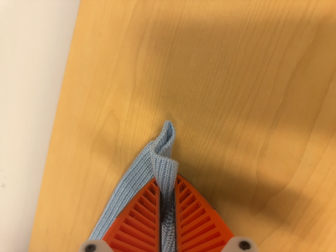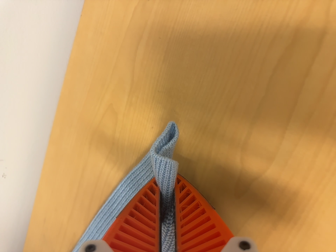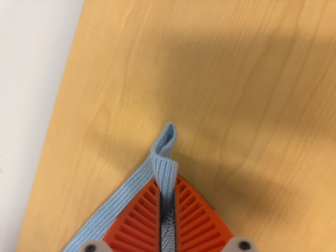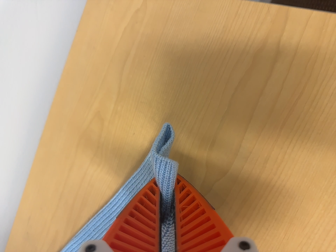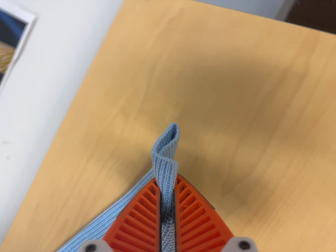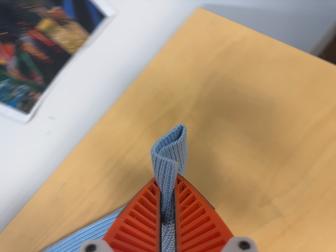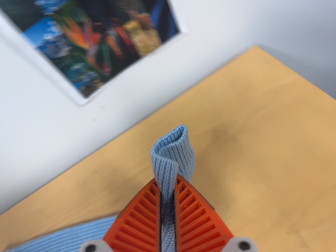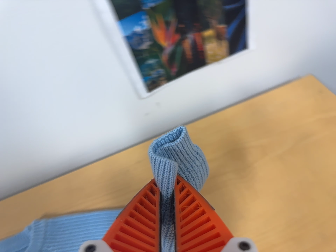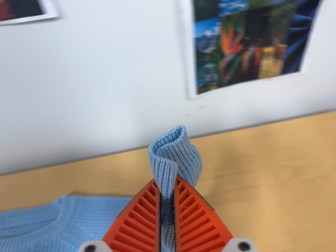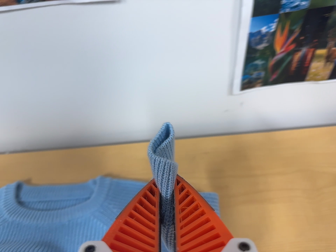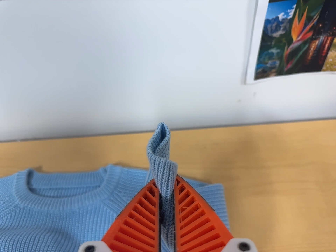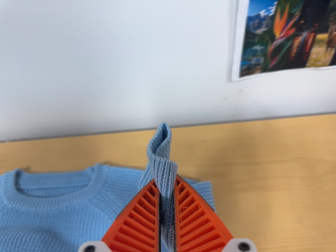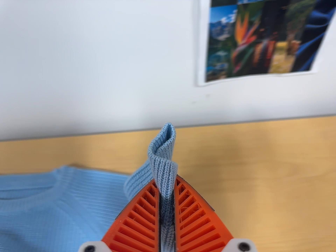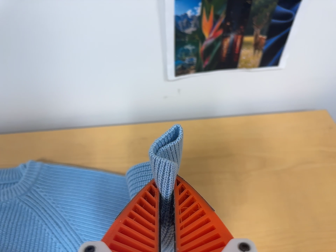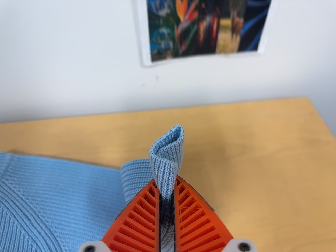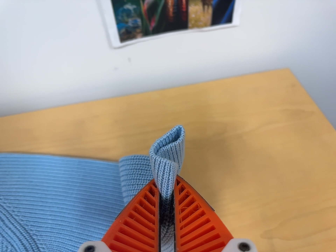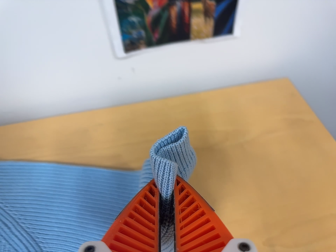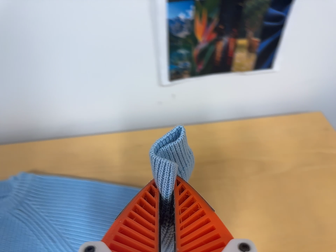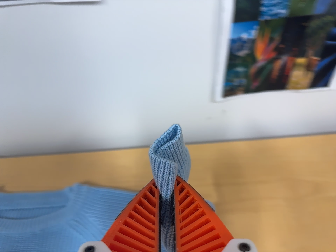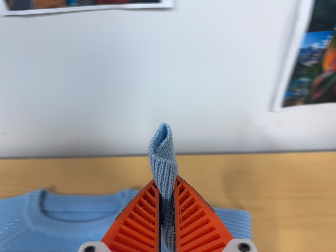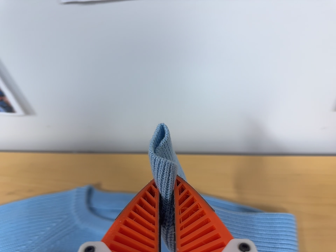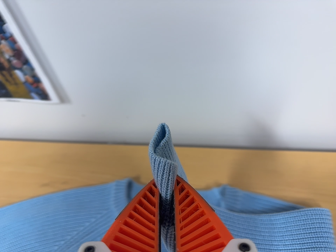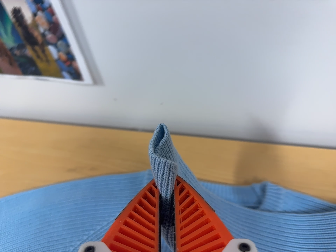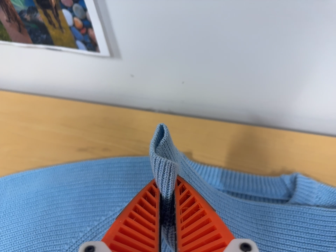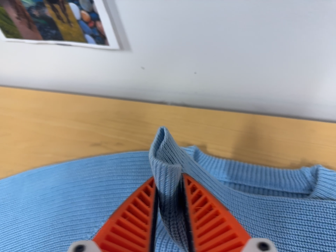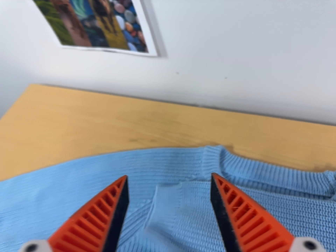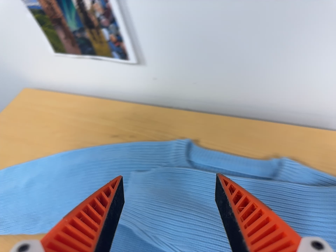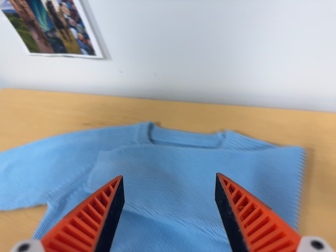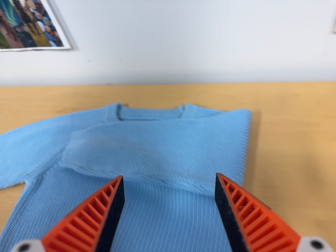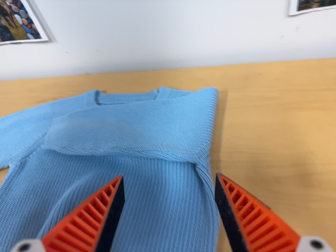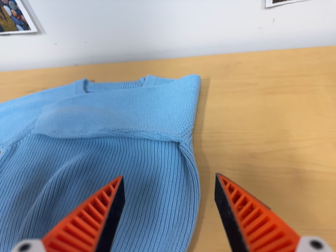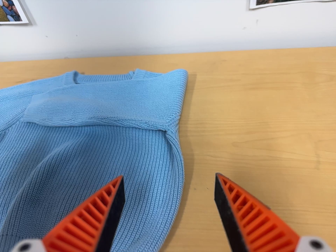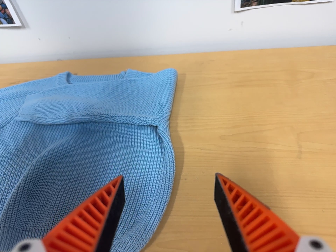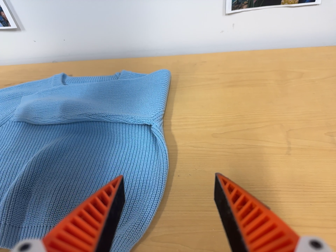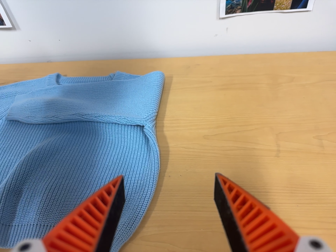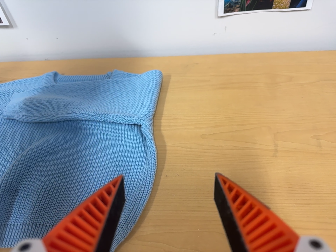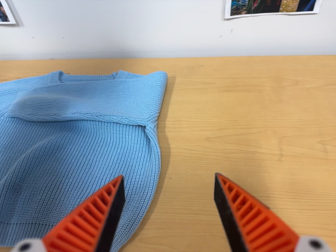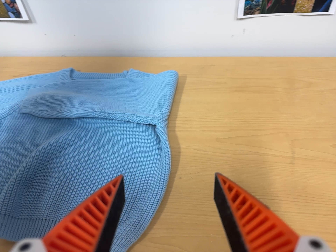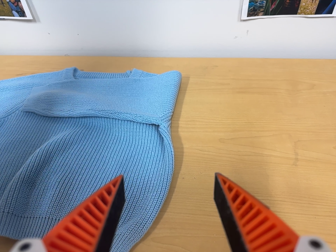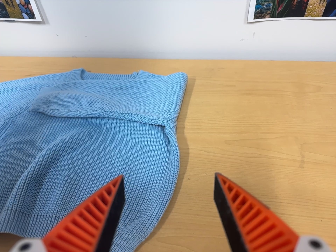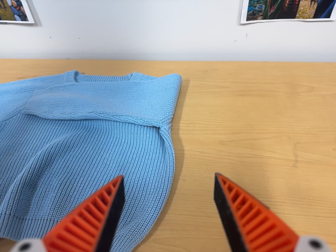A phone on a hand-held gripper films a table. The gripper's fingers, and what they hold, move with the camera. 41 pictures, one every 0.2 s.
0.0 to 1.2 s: The camera travels to its left and backward, about 22 cm, so close, fixed things drift to the right. Its aim tips toward the top of its view by about 15 degrees. It rolls about its line of sight by about 40 degrees, and the scene rotates clockwise.
1.2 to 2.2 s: The camera travels to its left, about 16 cm, so close, fixed things drift to the right. It rolls about its line of sight by about 30 degrees, and the scene rotates clockwise.
2.2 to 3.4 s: The camera travels to its right, about 5 cm, so close, fixed things drift to the left.
3.4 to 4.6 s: The scene slides to the right, as the camera pans about 20 degrees to its left. It travels to its left and forward, about 32 cm, so close, fixed things drift to the right. It rolls about its line of sight by about 15 degrees, and the scene rotates clockwise.
4.6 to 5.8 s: The camera travels backward, toward the bottom of its view and to its right, about 32 cm, so what stands in front gets smaller.
5.8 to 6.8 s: The camera travels backward and toward the bottom of its view, about 12 cm, so what stands in front gets smaller.
6.8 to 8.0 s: The camera shifts only a little, or ends up much as it began.
The film runs forward here.
